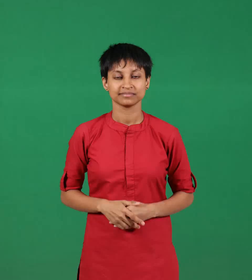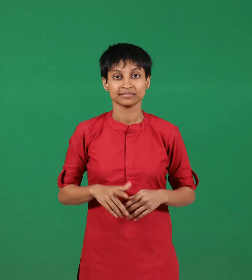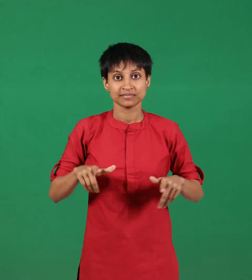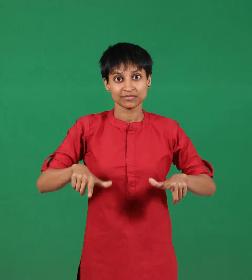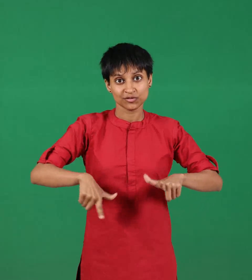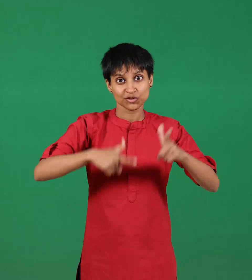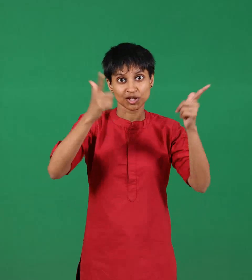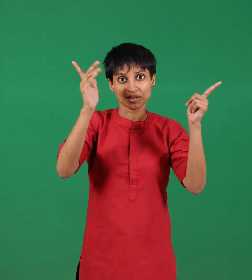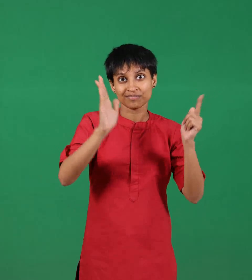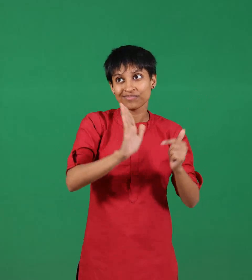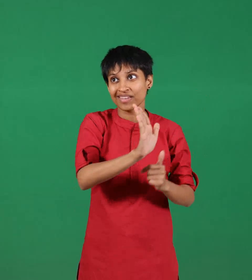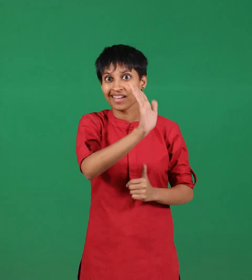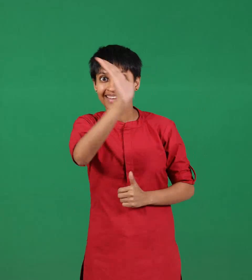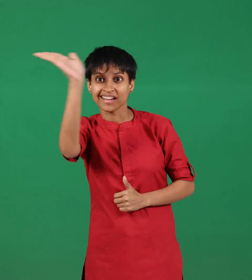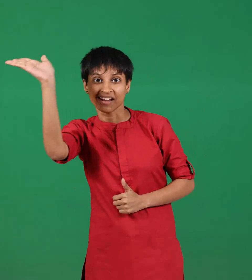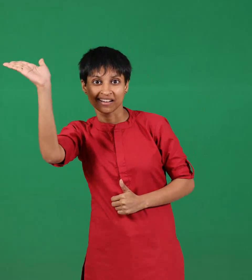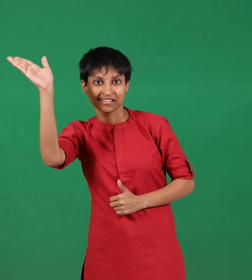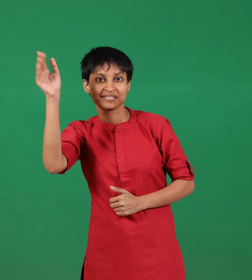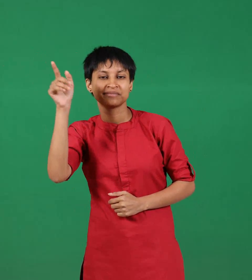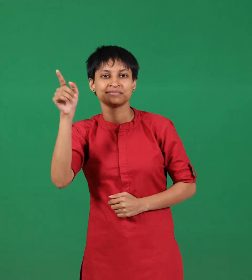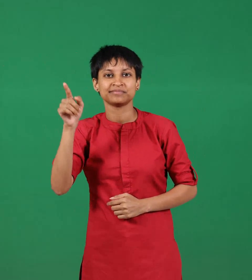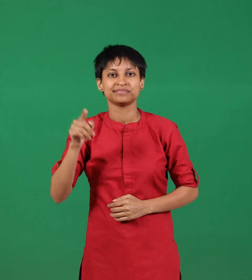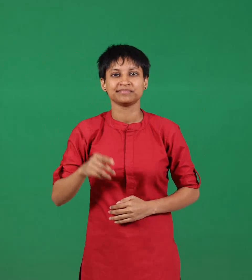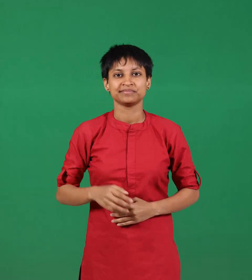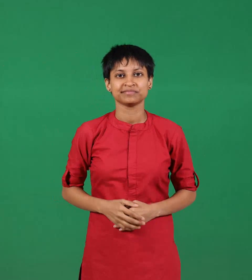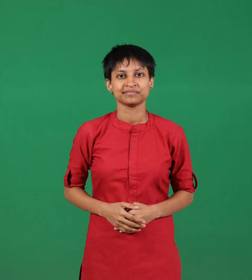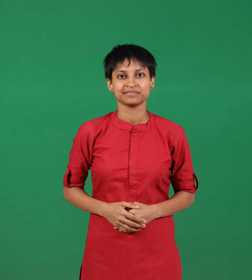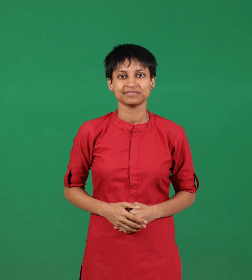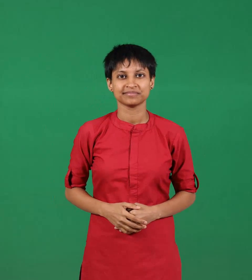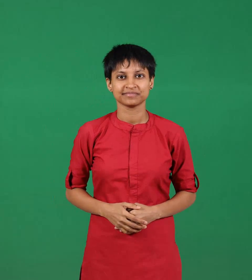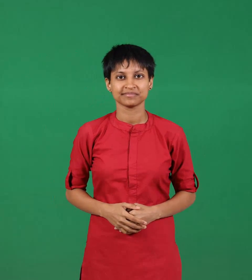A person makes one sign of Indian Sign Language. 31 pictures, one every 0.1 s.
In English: branch
